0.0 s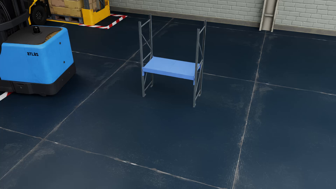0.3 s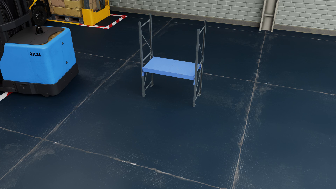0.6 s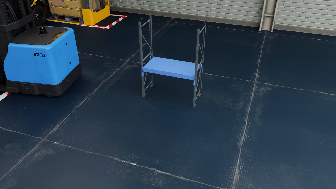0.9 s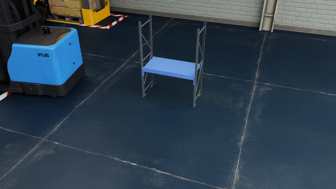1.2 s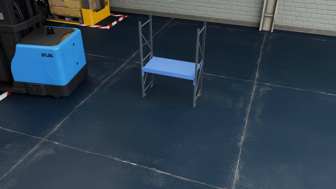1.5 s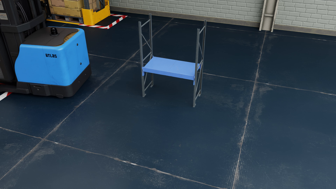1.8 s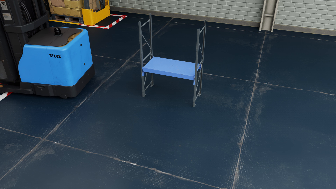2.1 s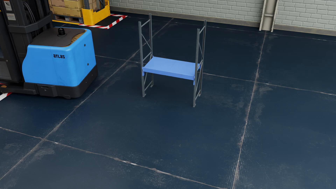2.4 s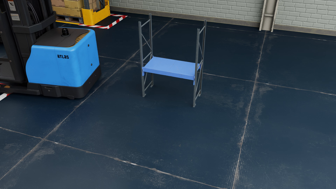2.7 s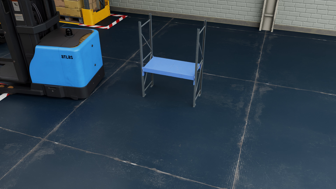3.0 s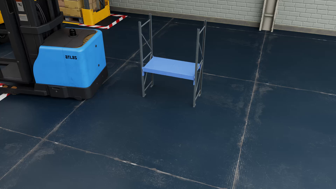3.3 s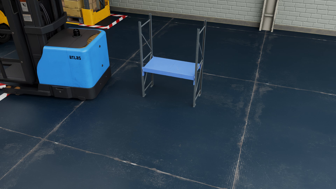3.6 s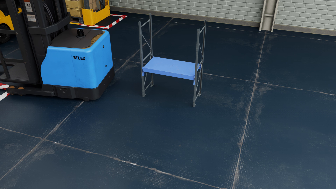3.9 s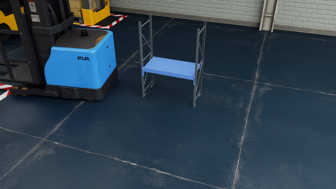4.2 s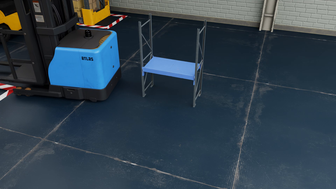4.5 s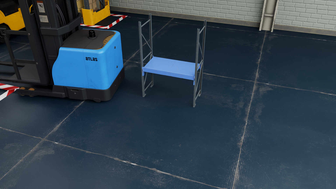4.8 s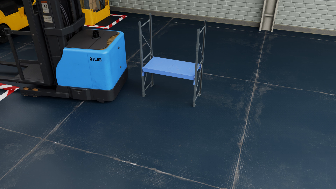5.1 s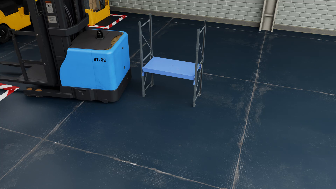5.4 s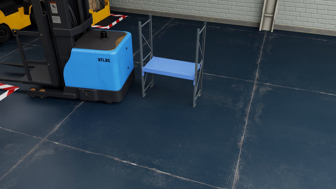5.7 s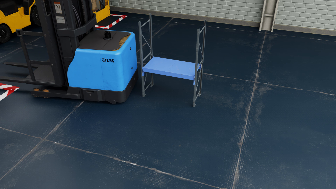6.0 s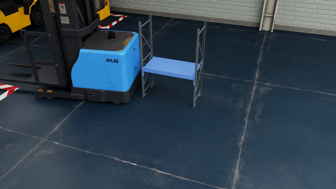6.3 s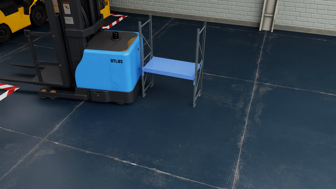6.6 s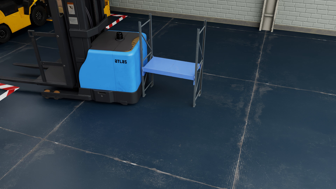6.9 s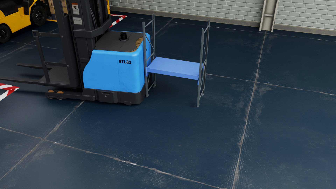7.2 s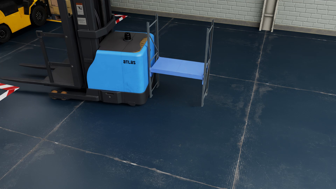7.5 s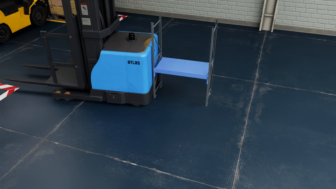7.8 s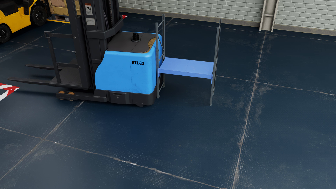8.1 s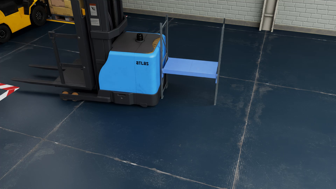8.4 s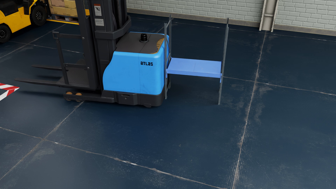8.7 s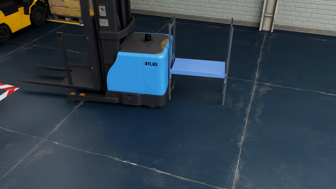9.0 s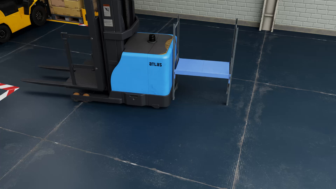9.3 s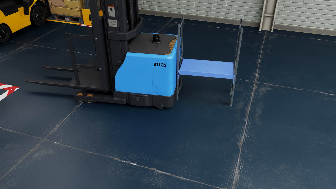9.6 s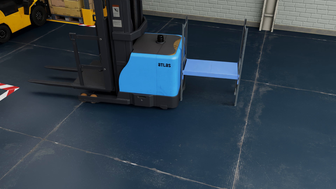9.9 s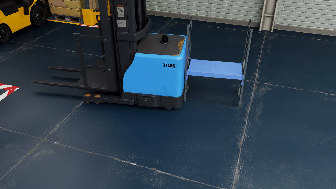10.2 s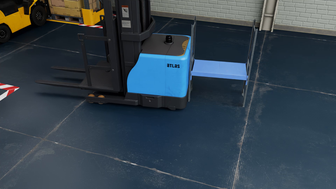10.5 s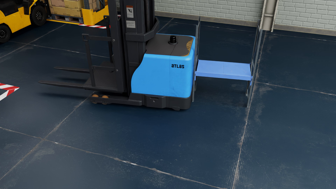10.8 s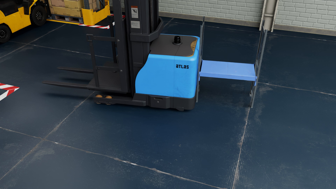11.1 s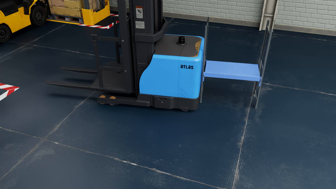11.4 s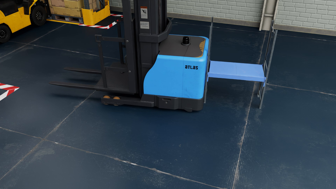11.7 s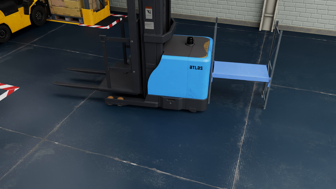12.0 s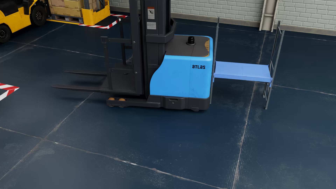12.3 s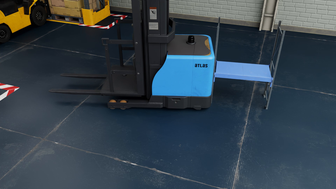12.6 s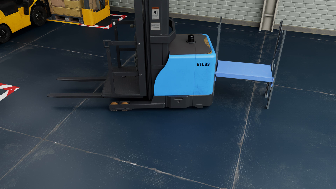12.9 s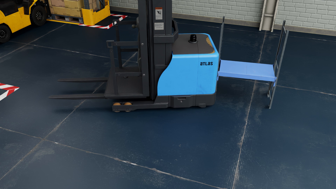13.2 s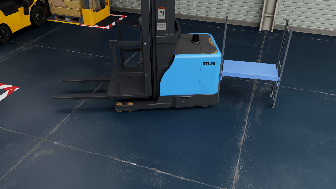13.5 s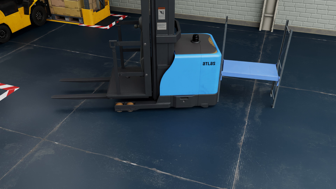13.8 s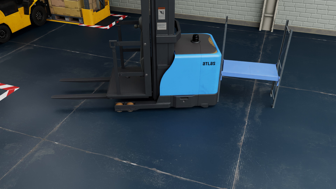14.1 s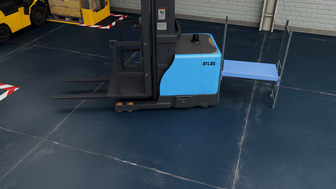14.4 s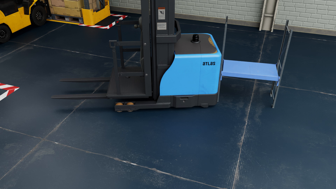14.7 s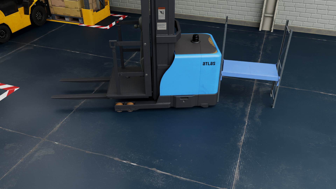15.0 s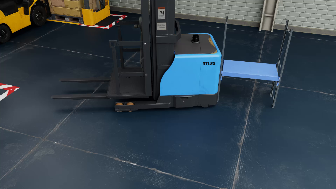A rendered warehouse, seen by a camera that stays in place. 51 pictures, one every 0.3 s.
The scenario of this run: A forklift runs into an object in its way.
